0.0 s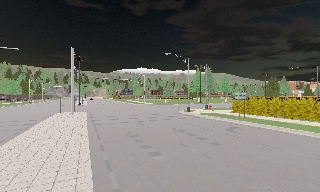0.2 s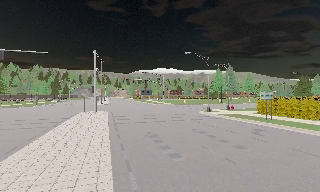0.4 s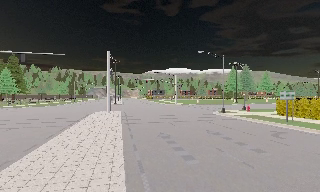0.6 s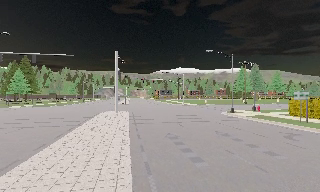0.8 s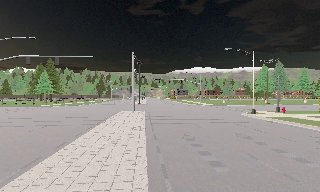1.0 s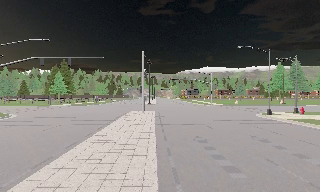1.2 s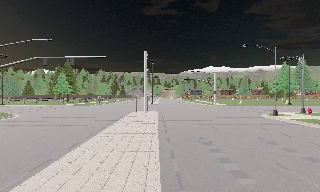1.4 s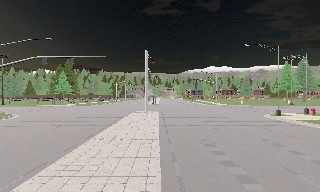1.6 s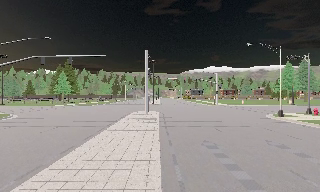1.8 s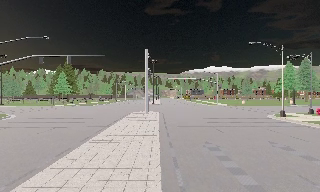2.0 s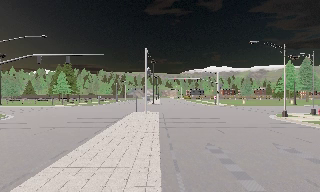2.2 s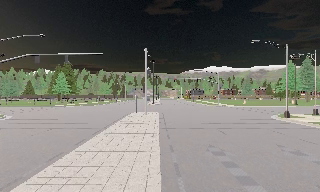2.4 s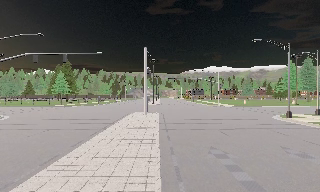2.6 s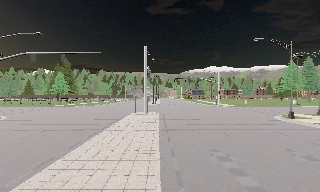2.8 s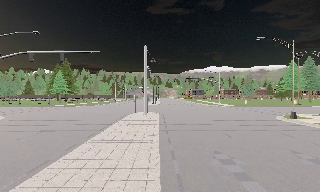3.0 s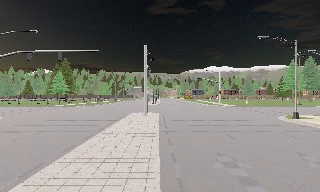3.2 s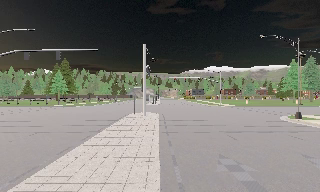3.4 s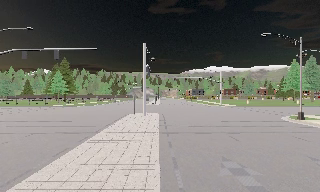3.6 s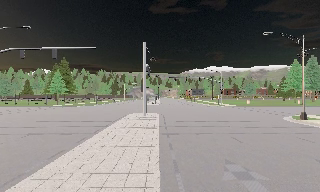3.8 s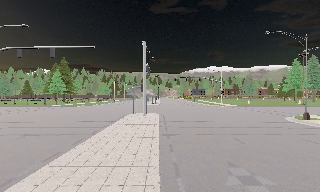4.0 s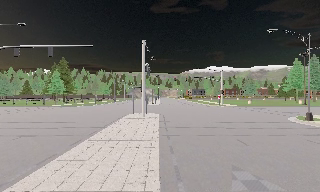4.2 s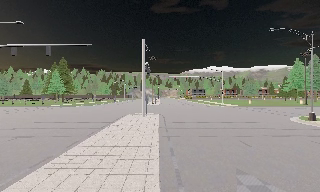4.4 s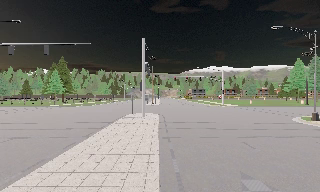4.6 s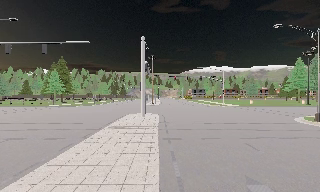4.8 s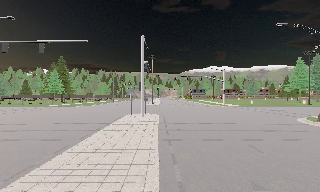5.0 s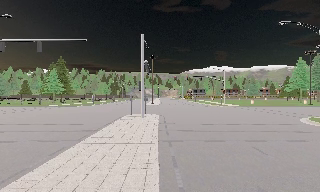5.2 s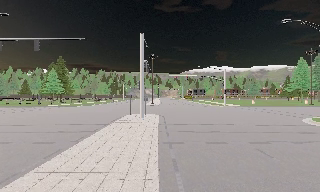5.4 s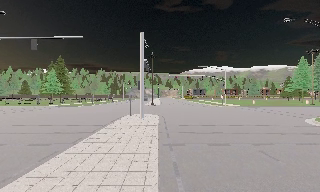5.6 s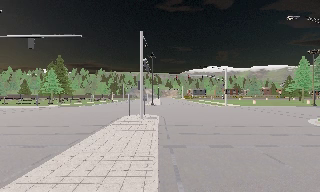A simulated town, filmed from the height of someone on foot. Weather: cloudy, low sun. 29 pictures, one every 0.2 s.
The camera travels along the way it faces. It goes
forward.
0.0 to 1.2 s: The scene slides to the right, as the camera pans about 25 degrees to its left. It travels forward, about 1 m, so what stands in front looms larger.
1.2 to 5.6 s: The camera travels forward, about 6 m, so what stands in front looms larger.
The film runs forward here.
